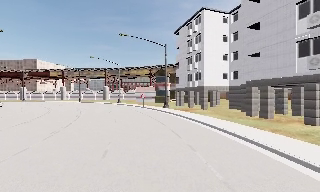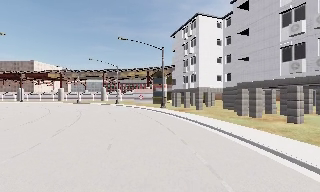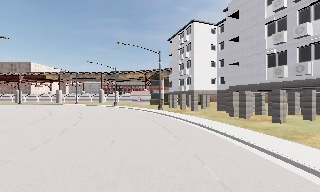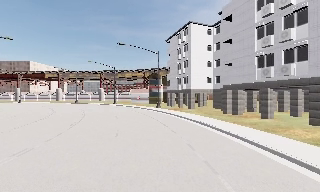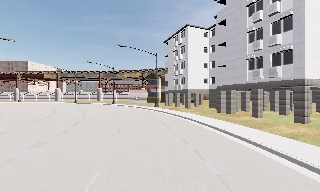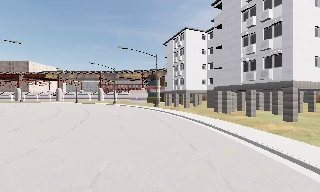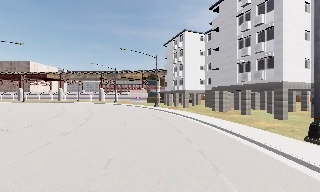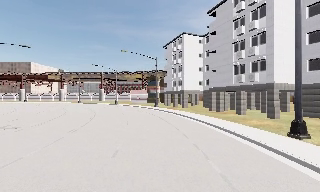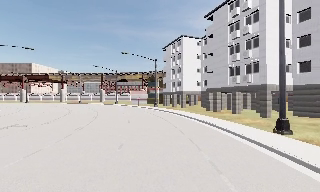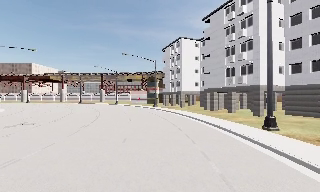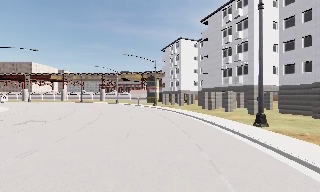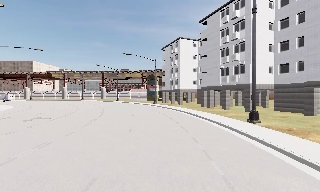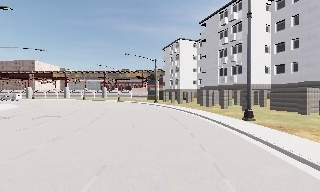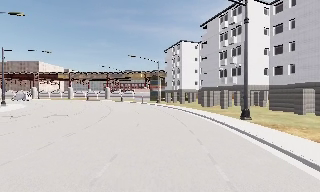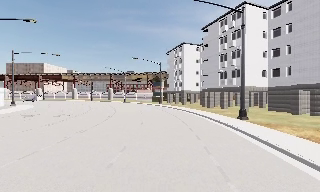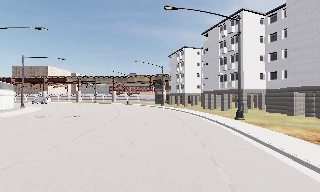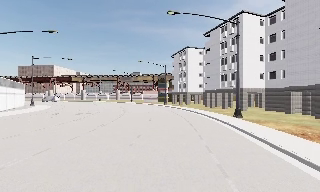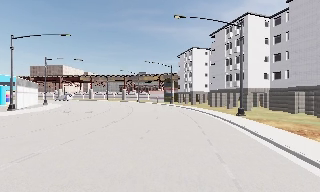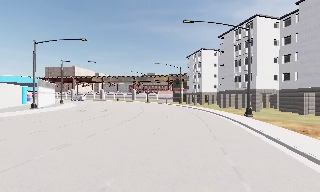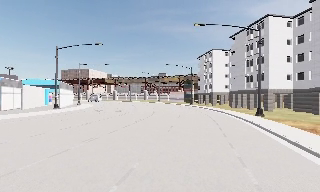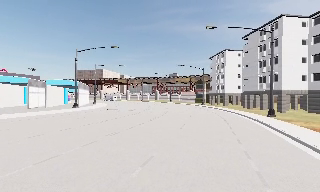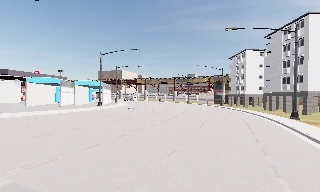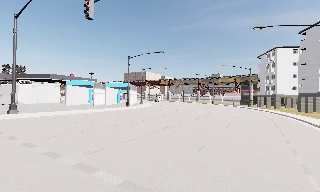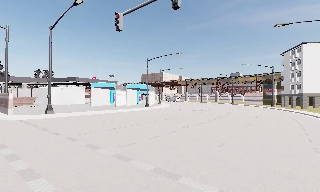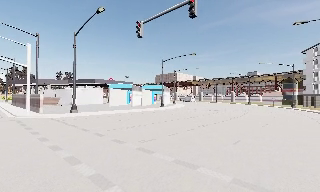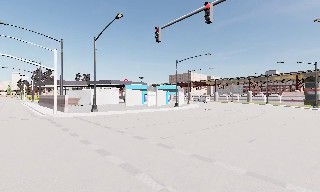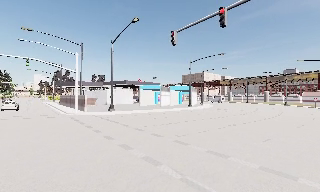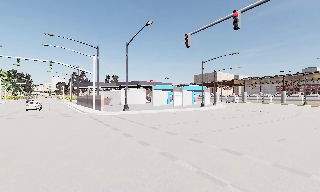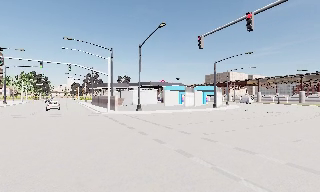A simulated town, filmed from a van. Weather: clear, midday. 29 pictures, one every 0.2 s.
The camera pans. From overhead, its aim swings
counterclockwise.
The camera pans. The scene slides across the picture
to the right.
0.0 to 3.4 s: The camera travels backward, about 17 m, so what stands in front gets smaller.
3.4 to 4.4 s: The camera pans to its left, which is counterclockwise from overhead, by about 25 degrees. It travels backward, about 5 m, so what stands in front gets smaller.
4.4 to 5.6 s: The camera pans to its left, which is counterclockwise from overhead, by about 30 degrees. It travels backward, about 4 m, so what stands in front gets smaller. It loses speed.
The film runs backward here.
